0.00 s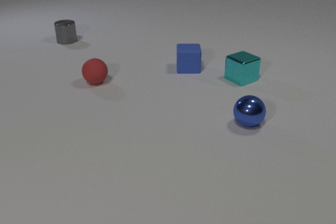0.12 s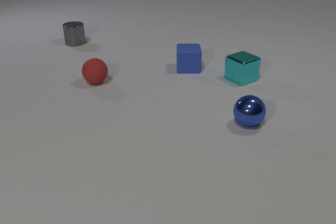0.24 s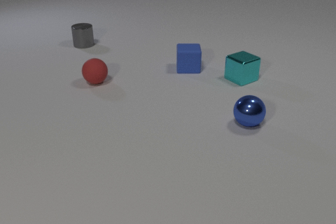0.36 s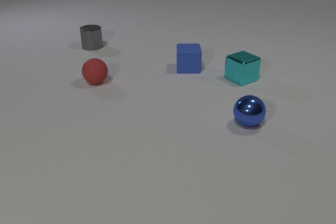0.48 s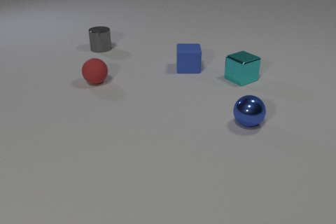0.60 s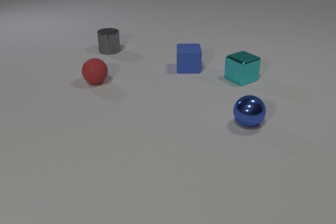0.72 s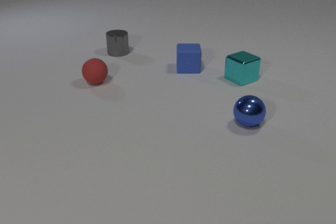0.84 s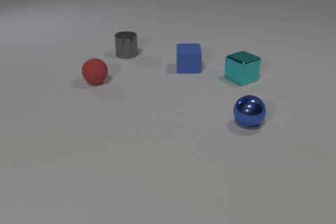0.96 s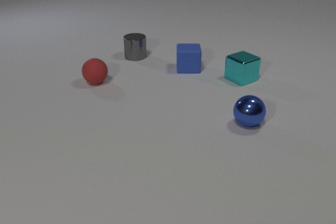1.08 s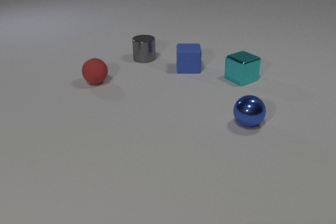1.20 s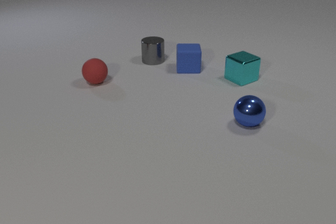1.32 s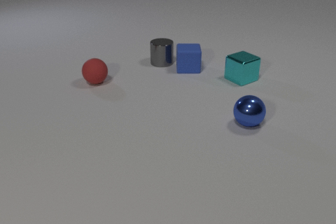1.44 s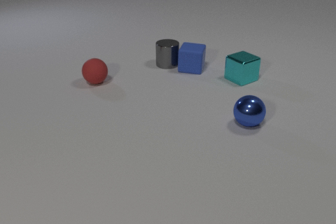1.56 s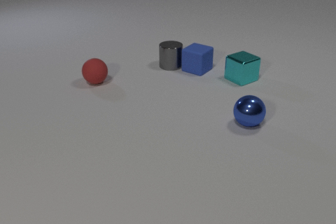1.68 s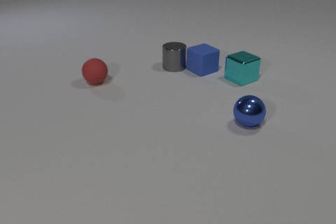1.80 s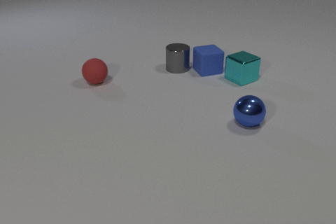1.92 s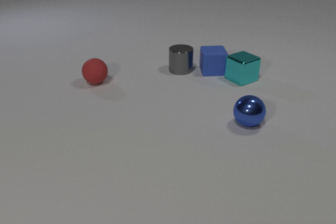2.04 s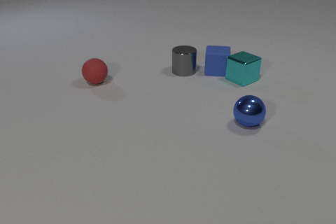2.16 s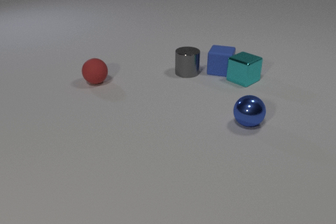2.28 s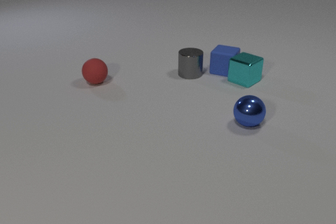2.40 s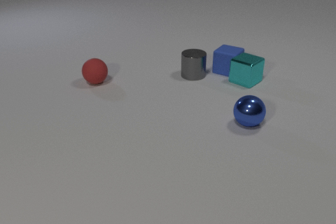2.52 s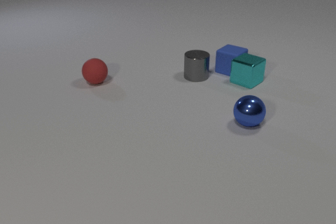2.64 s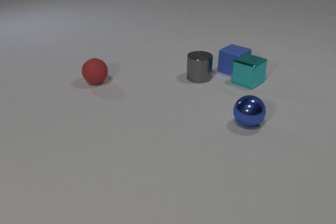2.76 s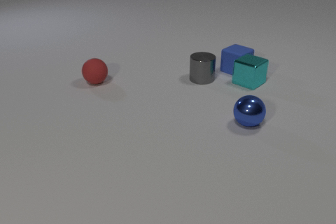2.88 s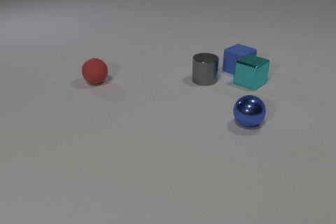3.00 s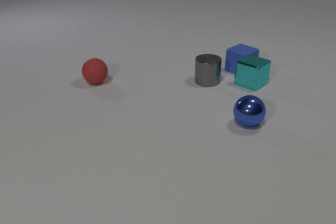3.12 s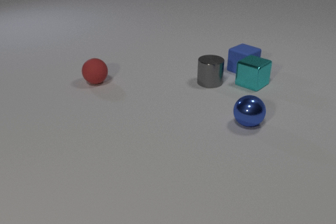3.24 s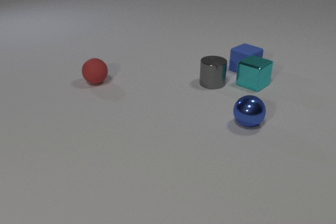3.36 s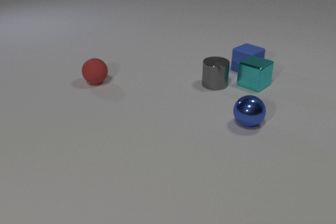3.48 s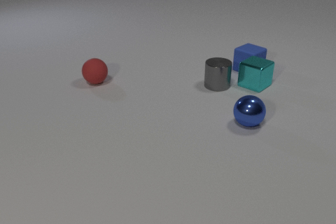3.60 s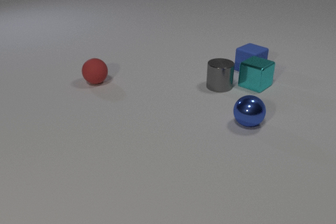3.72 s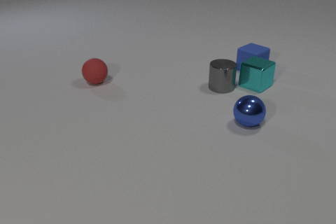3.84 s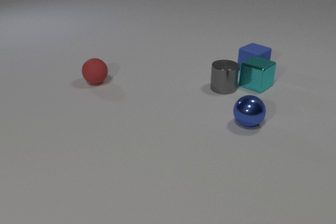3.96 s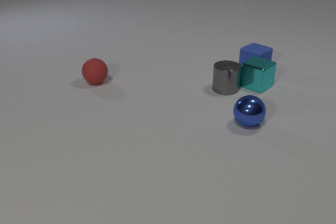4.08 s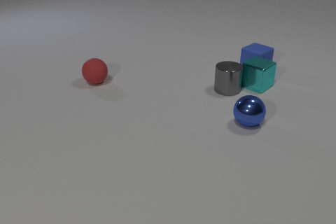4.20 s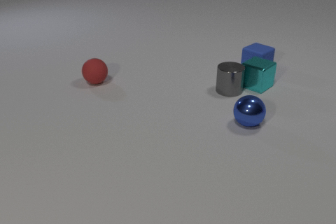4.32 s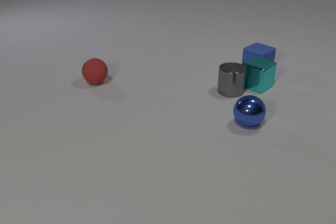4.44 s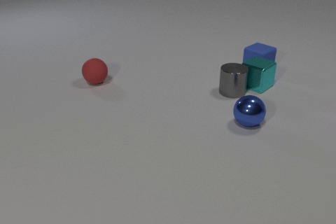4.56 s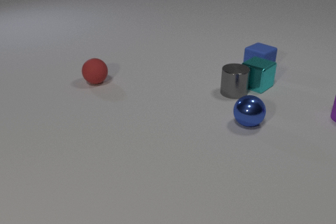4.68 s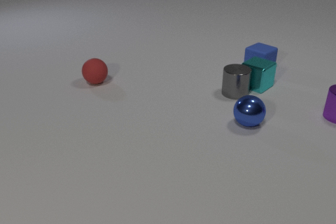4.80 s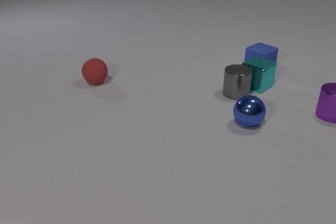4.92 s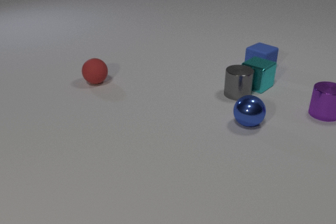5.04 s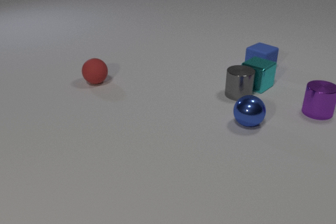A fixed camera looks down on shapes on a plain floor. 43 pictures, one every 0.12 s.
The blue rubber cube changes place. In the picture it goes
to the right.
The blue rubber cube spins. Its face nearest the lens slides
to the left.
0.00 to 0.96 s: The gray metal cylinder slides to the right and toward the camera.
0.96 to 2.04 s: The gray metal cylinder slides to the right and toward the camera. The blue rubber cube slides to the right, spins so that its near face slides to the left, clockwise seen from above. The gray metal cylinder and the blue rubber cube collide. The blue rubber cube and the cyan metal cube collide.
2.04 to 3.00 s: The gray metal cylinder slides to the right and toward the camera. The blue rubber cube slides to the right, spins so that its near face slides to the left, clockwise seen from above. The cyan metal cube slides to the right and toward the camera.
3.00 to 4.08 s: The gray metal cylinder slides to the right and toward the camera. The blue rubber cube slides to the right and away from the camera. The cyan metal cube slides to the right.
4.08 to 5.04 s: The gray metal cylinder slides to the right and toward the camera. The blue rubber cube moves, and ends about where it began. The purple metal cylinder comes in at the right edge, slides to the left.
What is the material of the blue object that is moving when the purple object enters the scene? rubber.
What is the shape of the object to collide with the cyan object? cube.
What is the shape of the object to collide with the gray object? cube.
